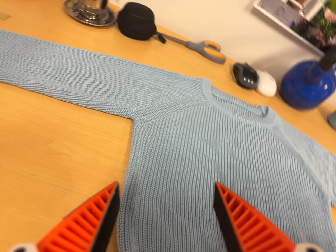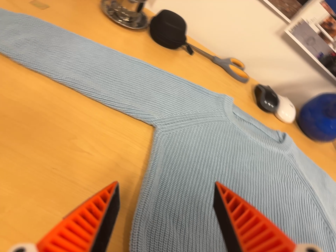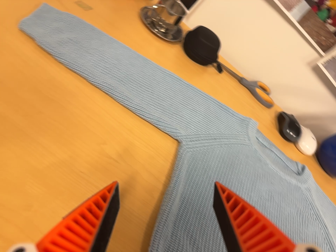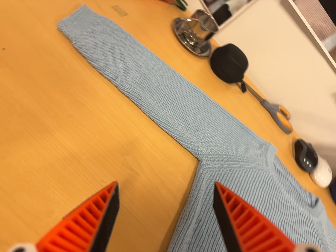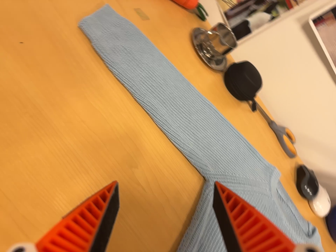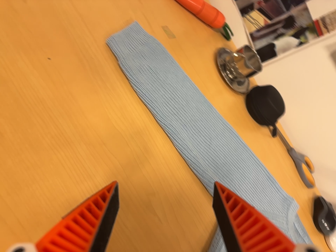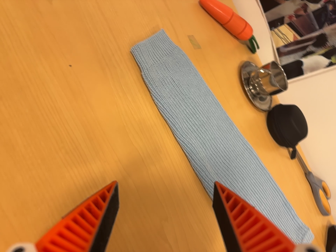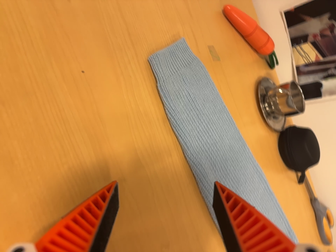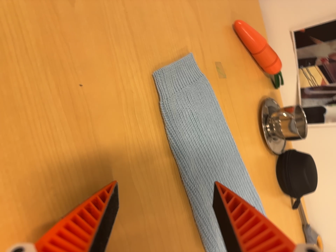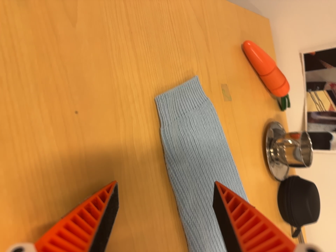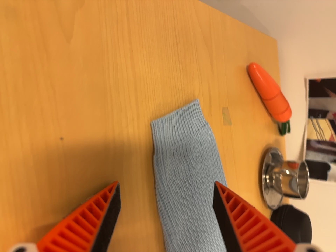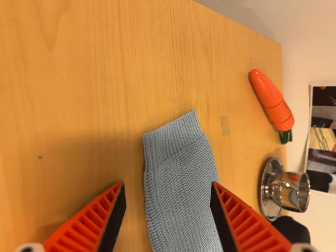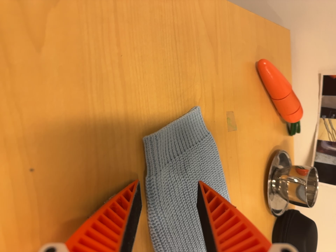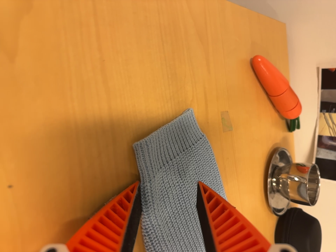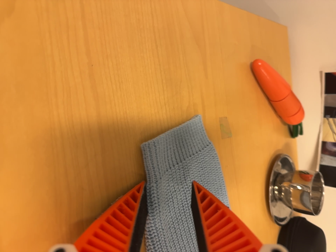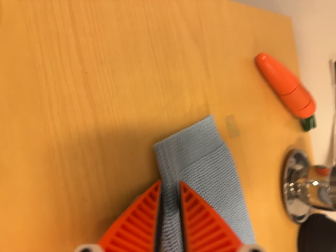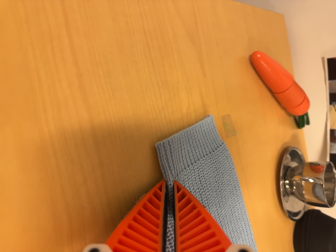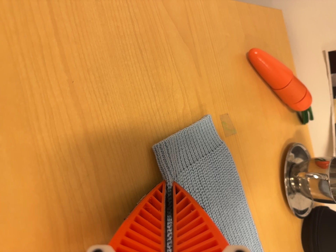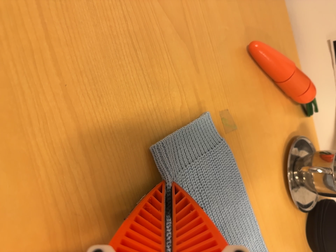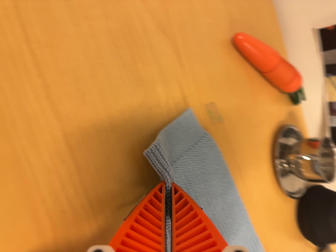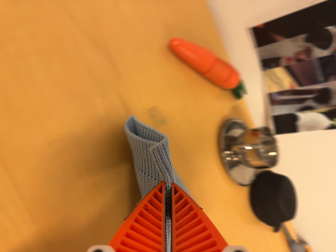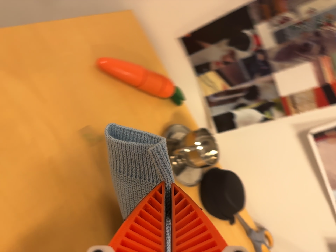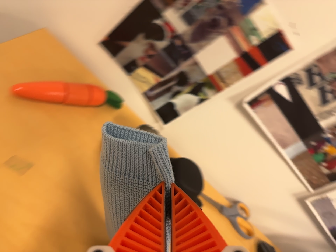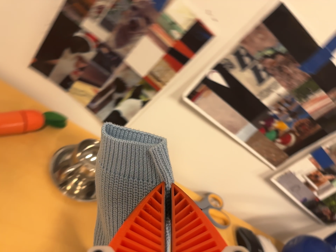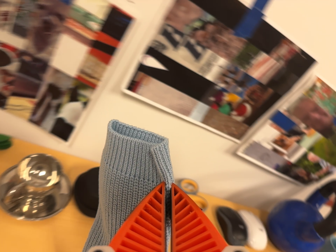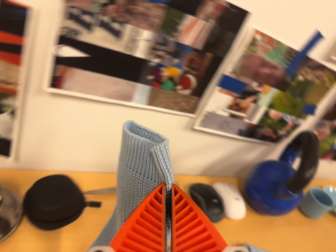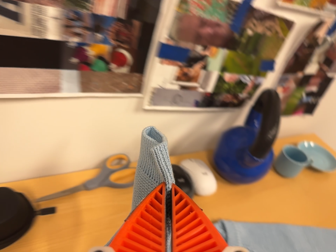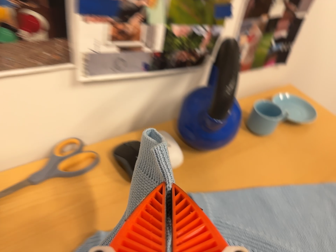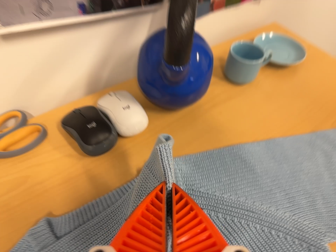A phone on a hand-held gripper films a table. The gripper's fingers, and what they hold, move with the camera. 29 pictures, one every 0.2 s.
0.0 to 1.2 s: The camera travels to its left and toward the top of its view, about 20 cm, so close, fixed things drift to the right. It rolls about its line of sight by about 40 degrees, and the scene rotates clockwise.
1.2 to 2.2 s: The camera travels toward the top of its view and forward, about 16 cm, so close, fixed things drift downward. It rolls about its line of sight by about 20 degrees, and the scene rotates clockwise.
2.2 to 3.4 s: The camera travels forward, about 6 cm, so what stands in front looms larger. It rolls about its line of sight by about 10 degrees, and the scene rotates counterclockwise.
3.4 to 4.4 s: The camera pans to its right by about 15 degrees. It travels to its right, about 18 cm, so close, fixed things drift to the left. It rolls about its line of sight by about 35 degrees, and the scene rotates counterclockwise.
4.4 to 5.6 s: The camera swings to its right by about 15 degrees, and the scene slides to the left. It travels to its right and forward, about 50 cm, so close, fixed things drift to the left. Its aim tips toward the bottom of its view by about 25 degrees, and the scene shifts upward. It rolls about its line of sight by about 60 degrees, and the scene rotates counterclockwise.
The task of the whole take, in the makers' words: left arm across.
The film runs forward here.
